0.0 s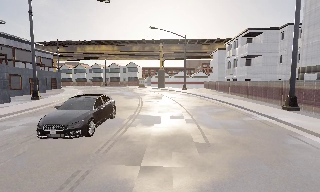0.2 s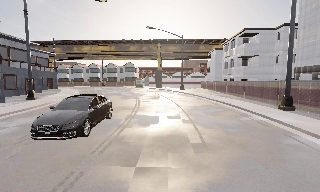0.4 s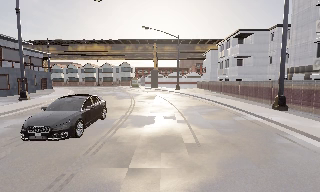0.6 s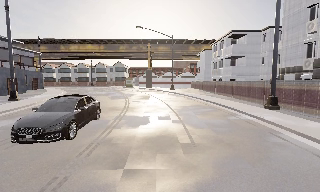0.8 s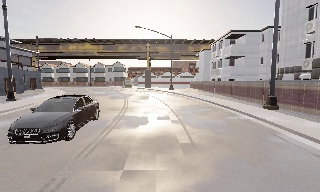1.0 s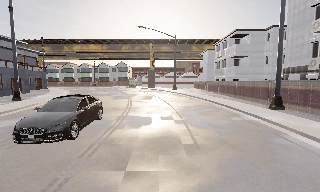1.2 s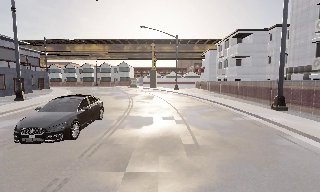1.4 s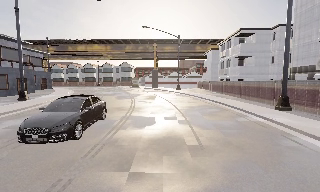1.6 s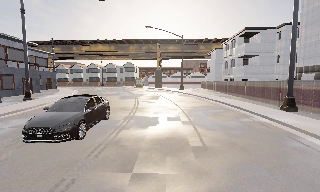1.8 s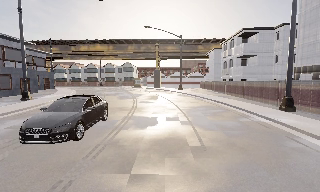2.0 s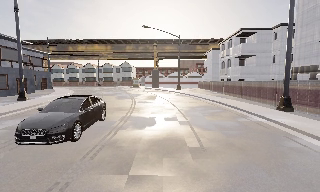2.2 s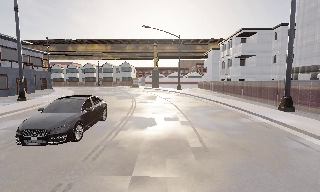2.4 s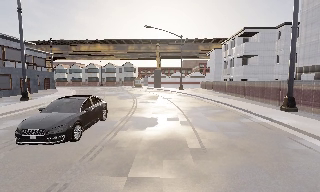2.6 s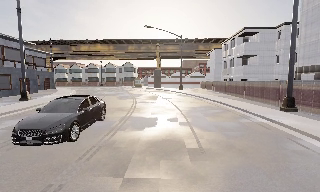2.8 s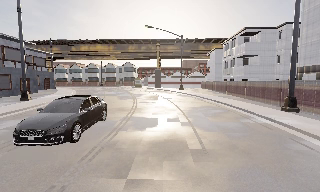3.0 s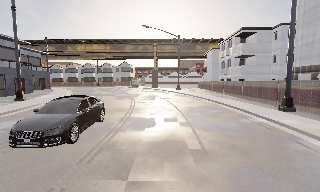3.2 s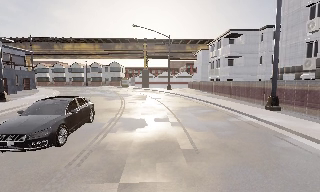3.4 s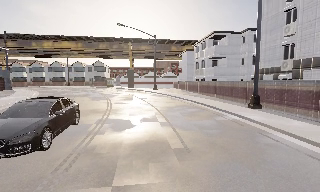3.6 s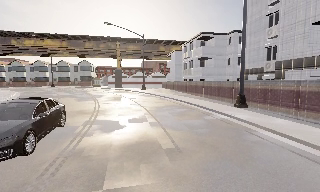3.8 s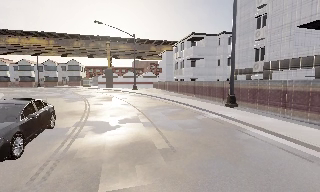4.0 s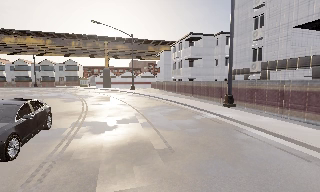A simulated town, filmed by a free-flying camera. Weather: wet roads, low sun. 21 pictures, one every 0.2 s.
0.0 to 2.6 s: The camera travels forward, about 0.5 m, so what stands in front looms larger.
2.6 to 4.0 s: The camera pans to its right, which is clockwise from overhead, by about 20 degrees. It travels to its left, about 0.5 m.
The film runs forward here.
